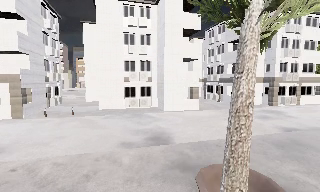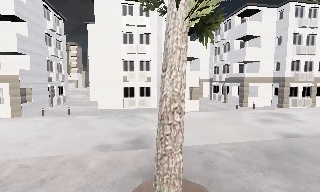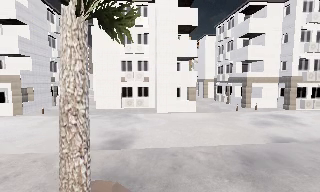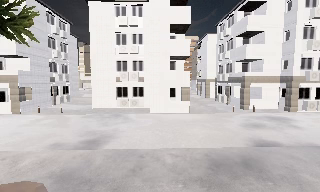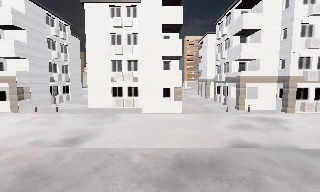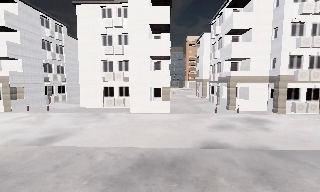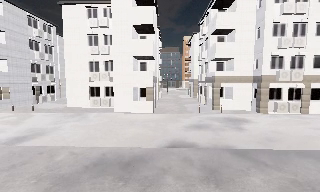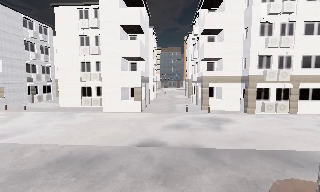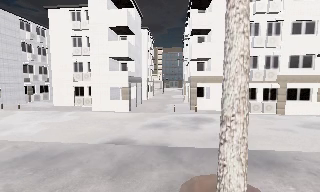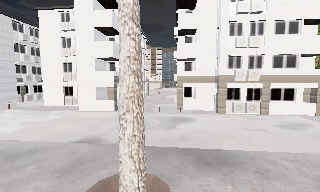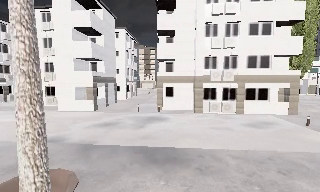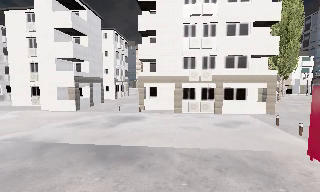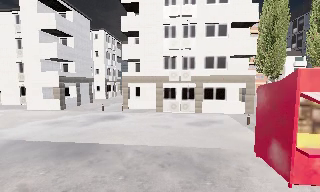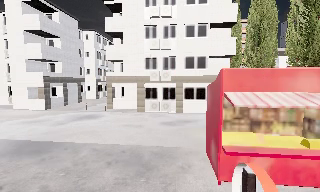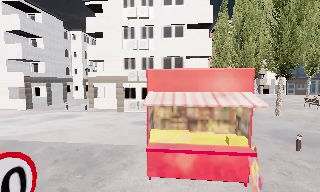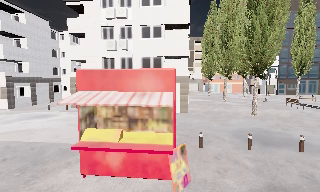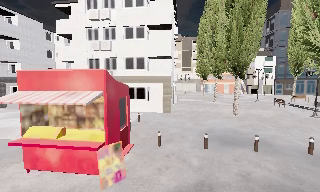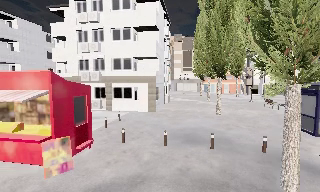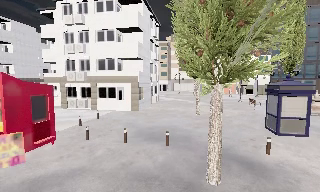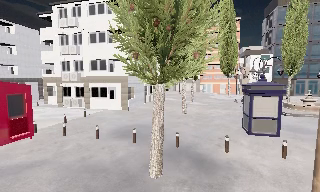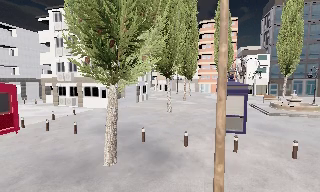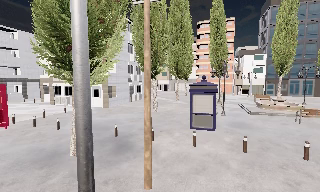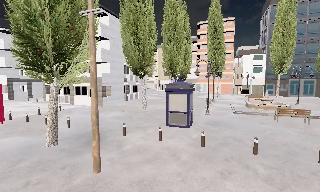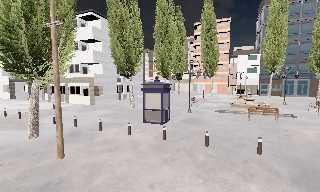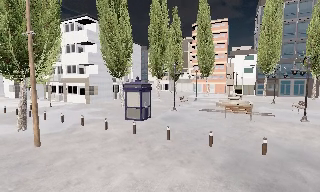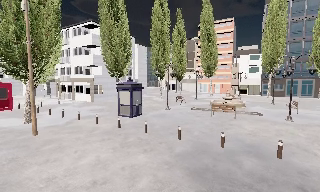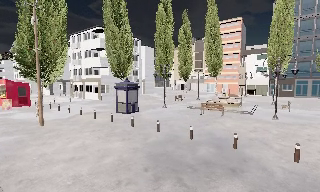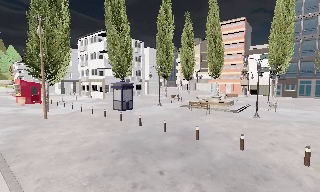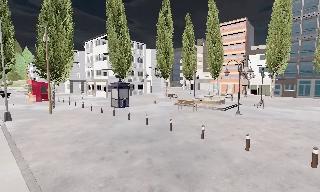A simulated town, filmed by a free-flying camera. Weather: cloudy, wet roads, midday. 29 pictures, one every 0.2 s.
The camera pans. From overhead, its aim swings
counterclockwise.
0.0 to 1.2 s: The camera pans to its left, which is counterclockwise from overhead, by about 15 degrees. It travels to its right, about 9 m, so close, fixed things drift to the left.
1.2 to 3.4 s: The camera travels to its right, about 20 m, so close, fixed things drift to the left.
3.4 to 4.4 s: The camera pans to its left, which is counterclockwise from overhead, by about 10 degrees. It travels to its right, about 10 m, so close, fixed things drift to the left.
4.4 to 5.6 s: The camera pans to its left, which is counterclockwise from overhead, by about 20 degrees. It travels to its right and backward, about 13 m, so close, fixed things drift to the left.
The film runs backward here.
